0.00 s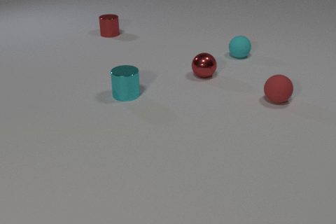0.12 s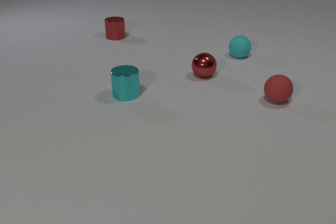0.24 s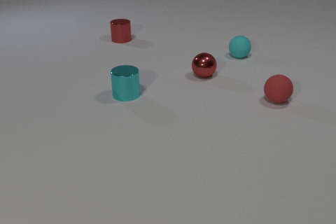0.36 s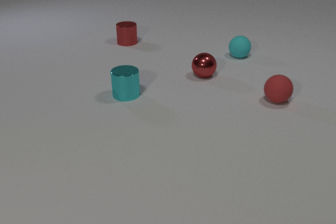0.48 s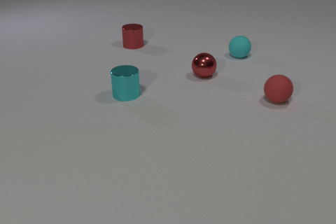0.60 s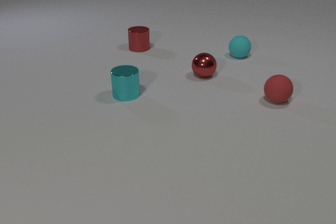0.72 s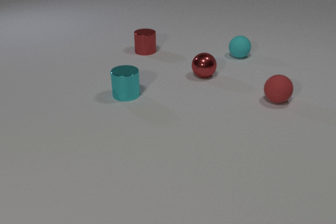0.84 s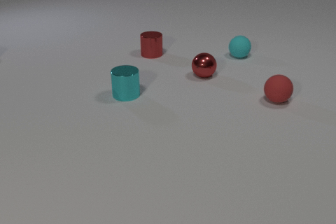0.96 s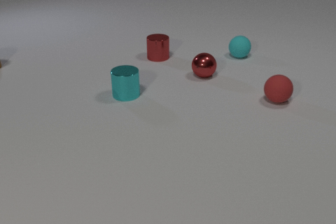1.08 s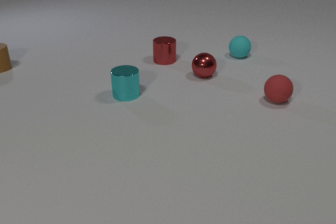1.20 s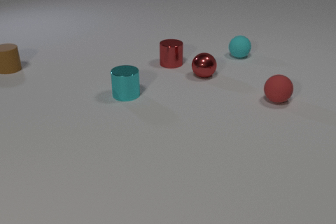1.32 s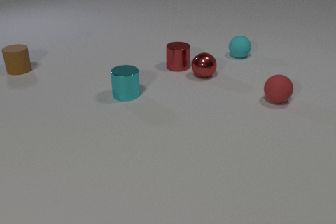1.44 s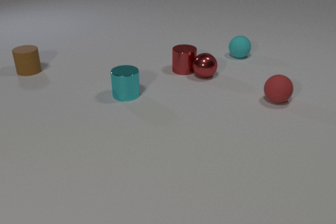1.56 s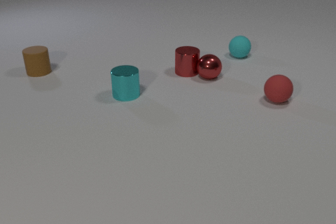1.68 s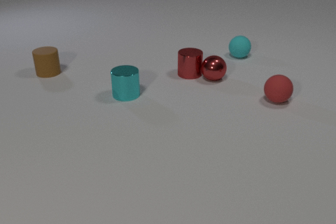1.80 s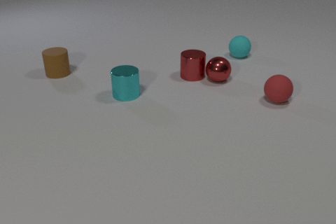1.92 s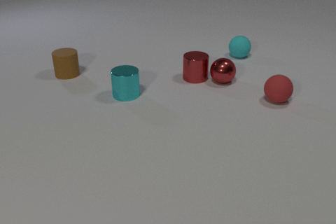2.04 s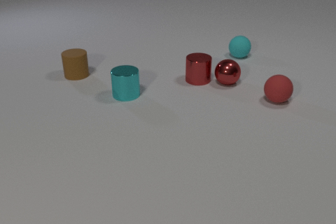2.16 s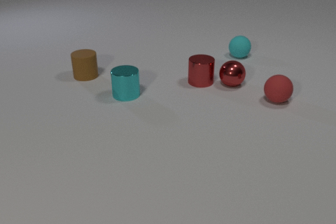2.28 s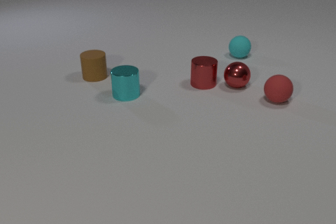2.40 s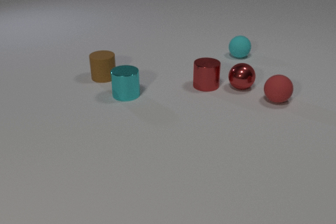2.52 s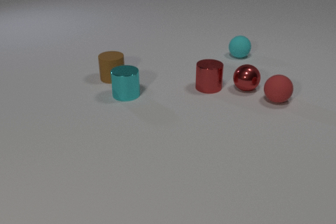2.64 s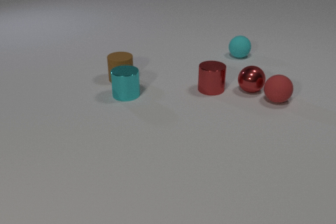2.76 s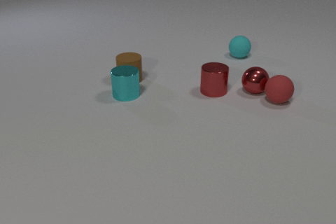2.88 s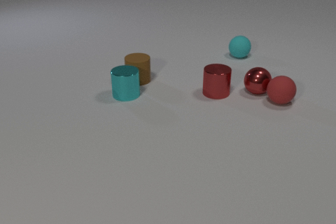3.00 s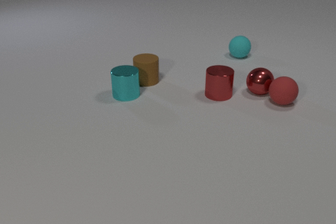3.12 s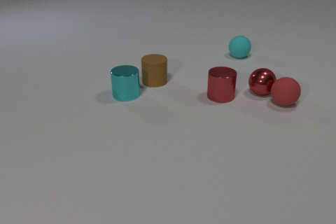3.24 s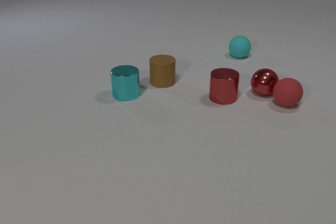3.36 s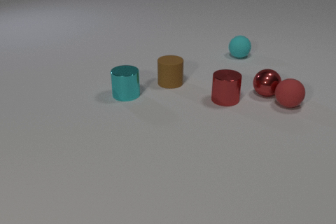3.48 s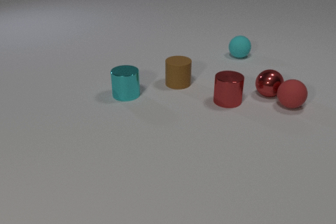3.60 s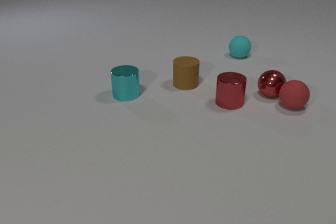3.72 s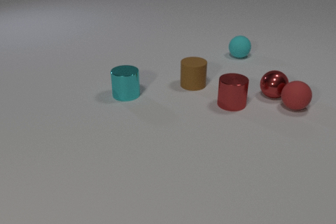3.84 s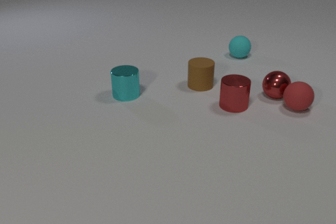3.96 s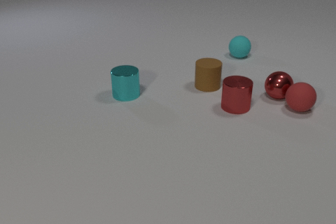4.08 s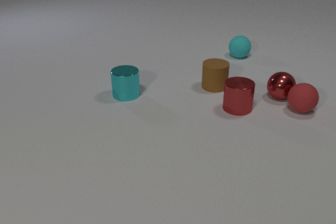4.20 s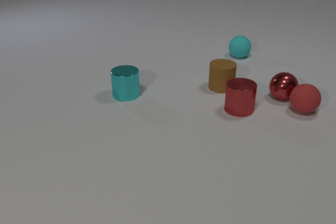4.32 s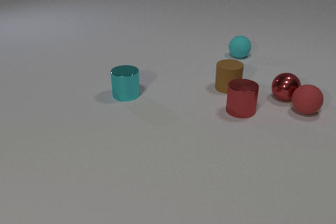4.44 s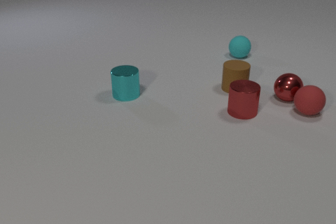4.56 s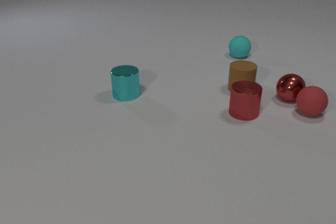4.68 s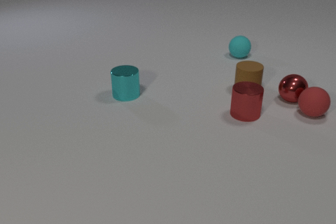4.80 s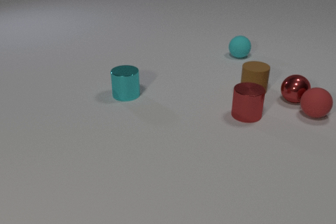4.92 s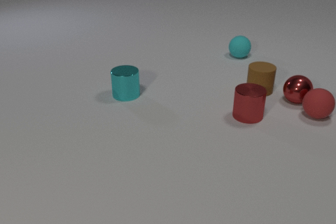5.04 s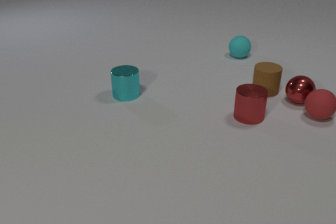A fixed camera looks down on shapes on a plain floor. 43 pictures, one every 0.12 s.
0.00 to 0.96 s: The red metal cylinder slides toward the camera and to the right.
0.96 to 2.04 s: The red metal cylinder slides toward the camera and to the right. The red metal sphere rolls to the right and toward the camera. The brown rubber cylinder slides to the right and toward the camera. The red metal cylinder and the red metal sphere collide.
2.04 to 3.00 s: The red metal cylinder slides toward the camera and to the right. The red metal sphere rolls to the right and toward the camera. The brown rubber cylinder slides to the right. The red metal sphere and the red rubber sphere collide.
3.00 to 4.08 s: The red metal cylinder slides toward the camera and to the right. The red metal sphere rolls to the right. The brown rubber cylinder slides to the right. The red rubber sphere rolls to the right and toward the camera.
4.08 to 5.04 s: The red metal cylinder slides toward the camera and to the right. The red metal sphere rolls to the right. The brown rubber cylinder slides to the right. The red rubber sphere rolls to the right and toward the camera.
How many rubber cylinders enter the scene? 1.
How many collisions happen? 2.
What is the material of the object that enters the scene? rubber.
